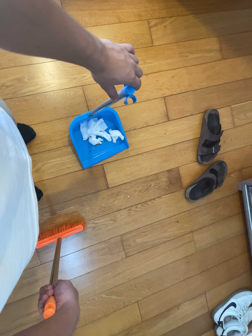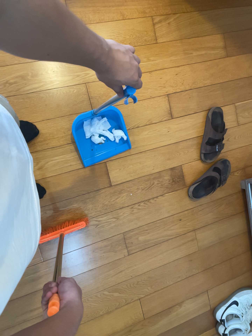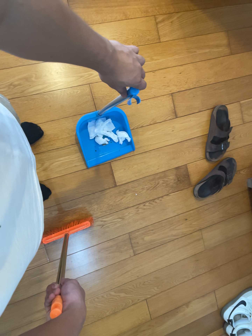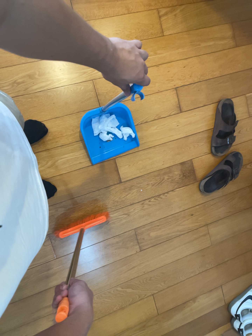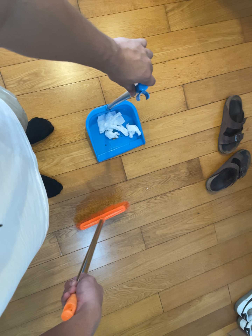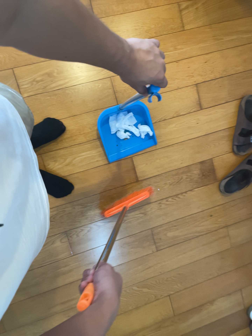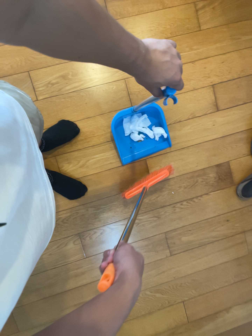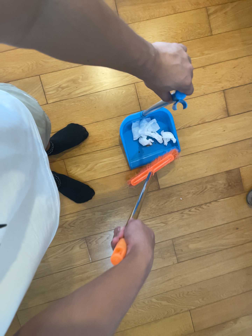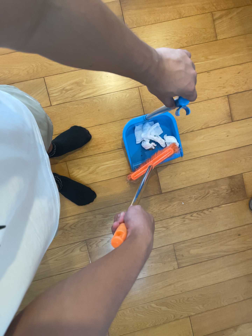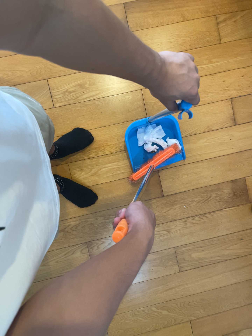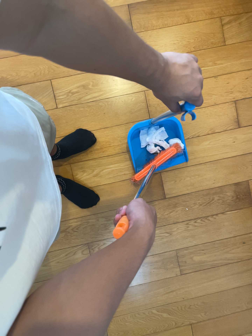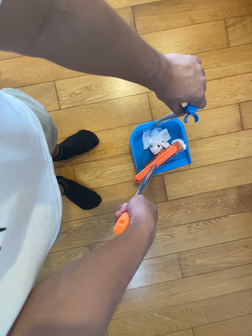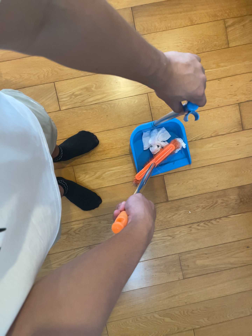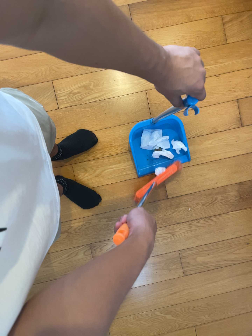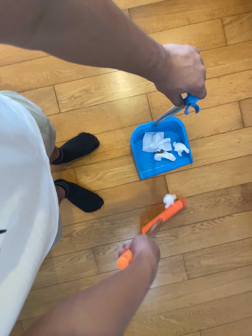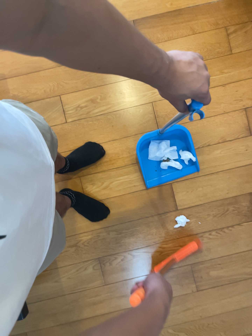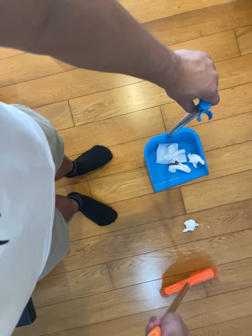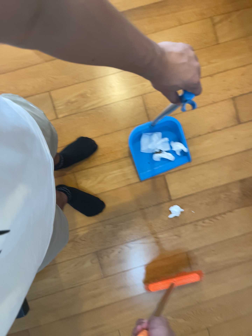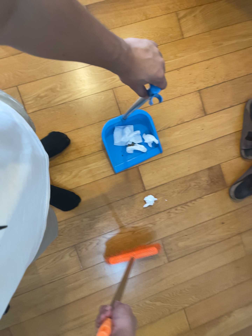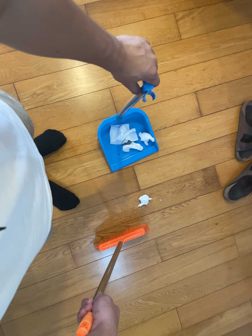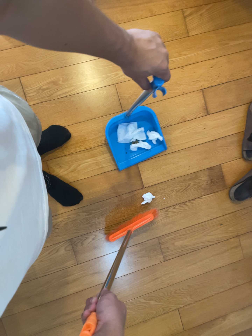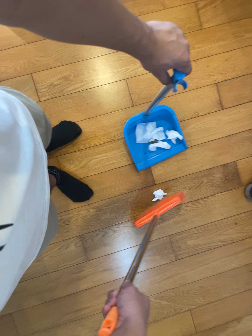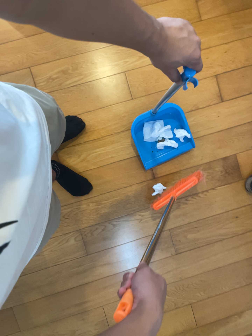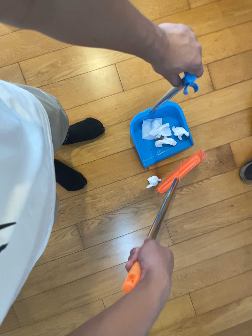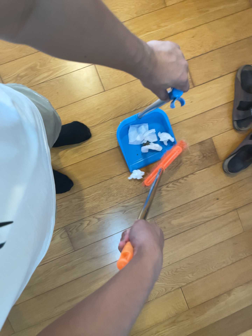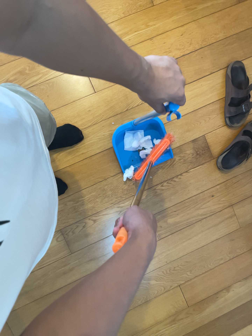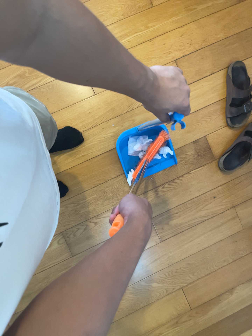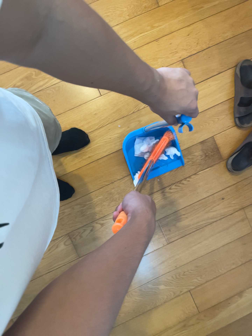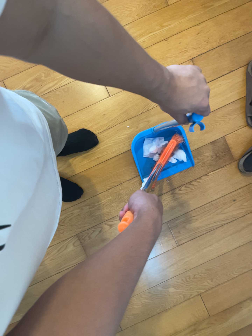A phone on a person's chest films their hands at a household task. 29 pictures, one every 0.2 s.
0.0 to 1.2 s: The camera swings to its left by about 10 degrees, and the scene slides to the right.
1.2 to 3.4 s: The camera shifts only a little, or ends up much as it began.
3.4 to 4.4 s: The camera travels toward the bottom of its view, about 9 cm, so close, fixed things drift upward.
4.4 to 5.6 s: The camera travels to its right, about 9 cm, so close, fixed things drift to the left. It rolls about its line of sight by about 10 degrees, and the scene rotates counterclockwise.
The film runs backward here.
